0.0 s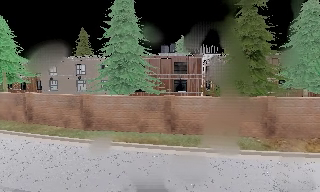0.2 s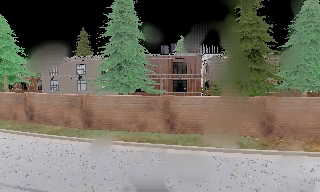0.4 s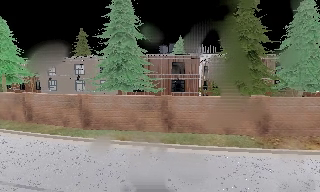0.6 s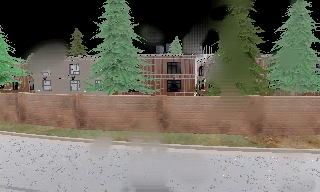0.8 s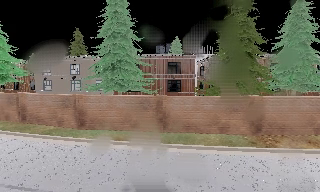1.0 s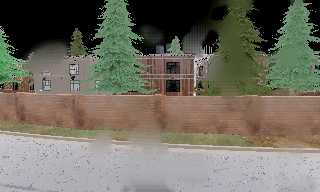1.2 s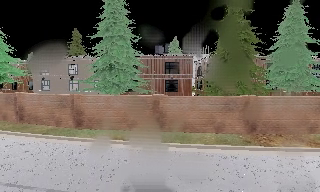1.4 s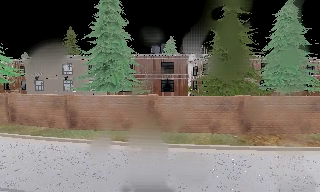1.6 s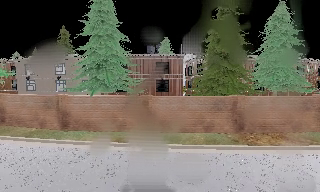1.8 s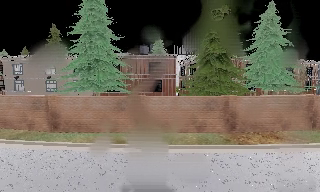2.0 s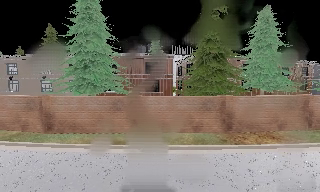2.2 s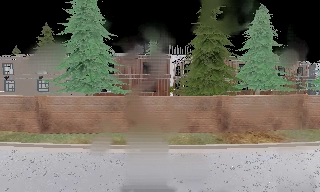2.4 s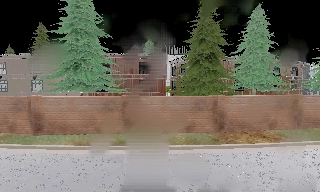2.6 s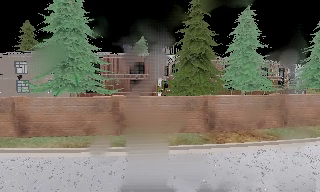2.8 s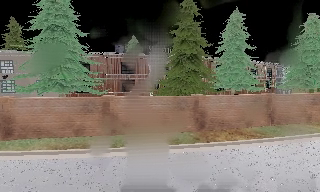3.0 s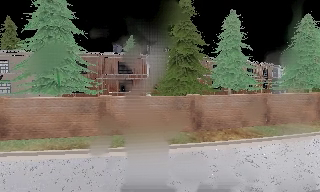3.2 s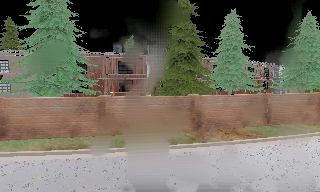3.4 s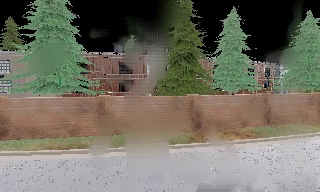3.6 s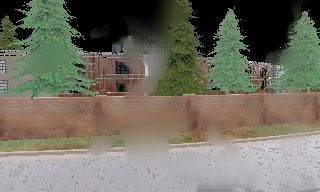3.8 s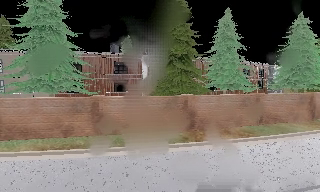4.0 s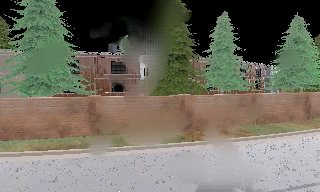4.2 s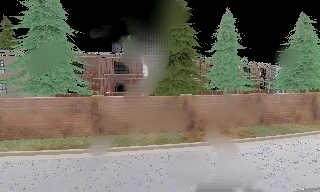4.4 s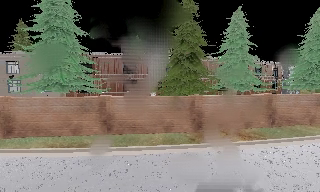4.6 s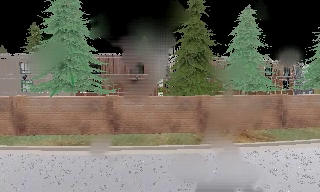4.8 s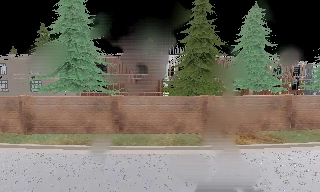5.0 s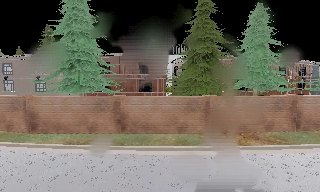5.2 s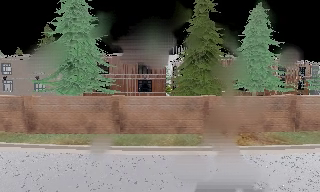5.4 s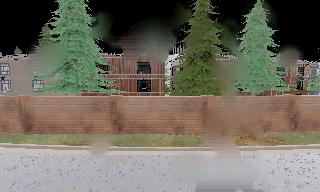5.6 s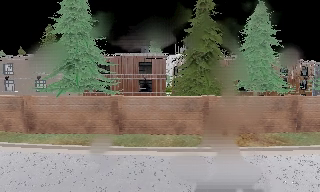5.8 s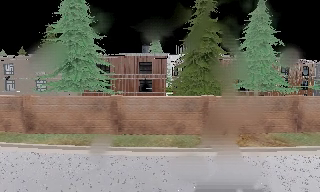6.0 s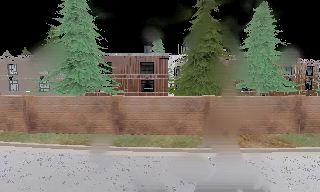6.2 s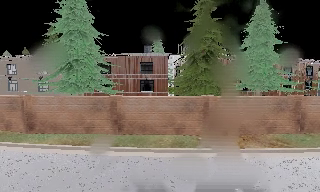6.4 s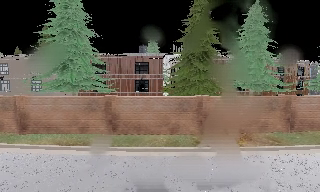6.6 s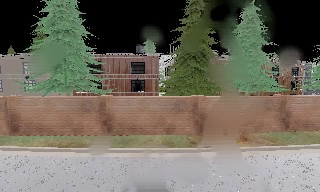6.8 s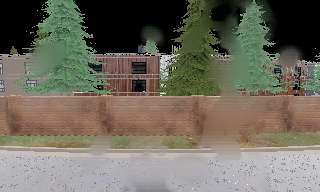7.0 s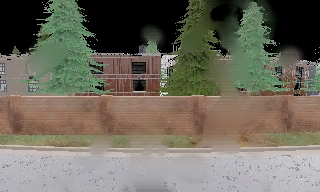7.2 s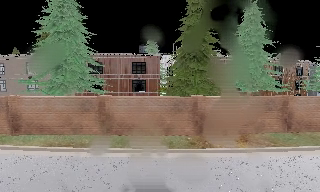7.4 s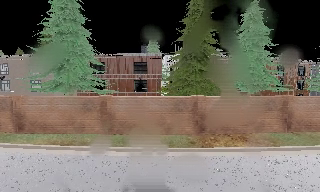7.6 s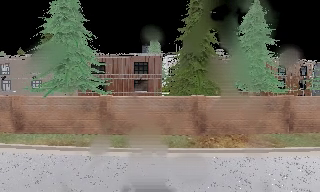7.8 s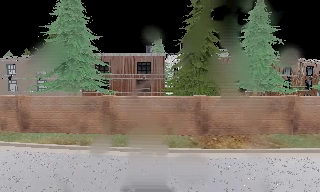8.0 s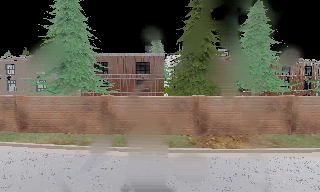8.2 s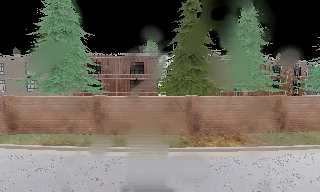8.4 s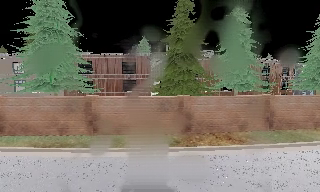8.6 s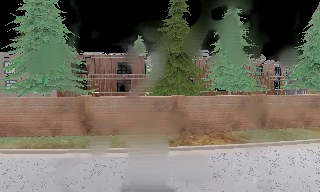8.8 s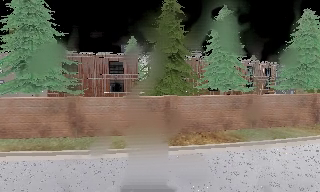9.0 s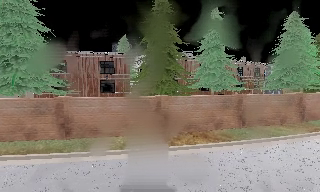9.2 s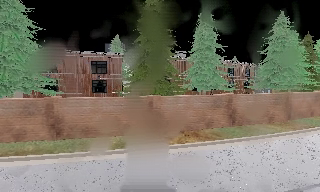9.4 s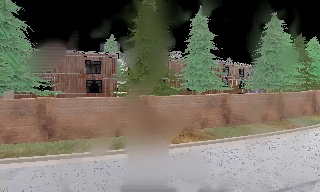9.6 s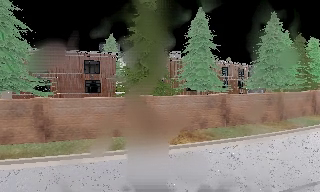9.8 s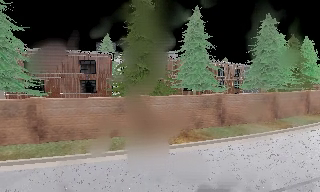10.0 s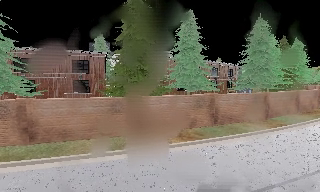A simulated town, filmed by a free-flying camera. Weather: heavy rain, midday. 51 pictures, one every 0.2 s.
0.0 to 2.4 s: The camera travels to its right, about 1 m, so close, fixed things drift to the left.
2.4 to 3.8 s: The camera travels to its right, about 0.5 m, so close, fixed things drift to the left.
3.8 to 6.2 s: The camera pans to its left, which is counterclockwise from overhead, by about 10 degrees. It travels to its right, about 1 m.
6.2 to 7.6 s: The camera travels to its right, about 0.5 m, so close, fixed things drift to the left.
7.6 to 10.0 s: The camera pans to its right, which is clockwise from overhead, by about 15 degrees. It travels to its right, about 1 m, so close, fixed things drift to the left.
The film runs backward here.
